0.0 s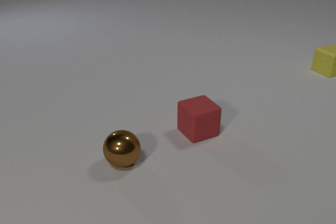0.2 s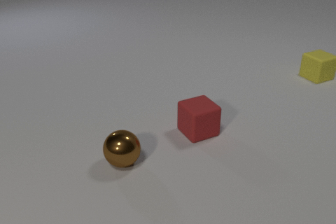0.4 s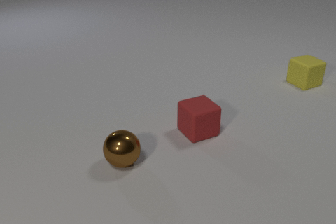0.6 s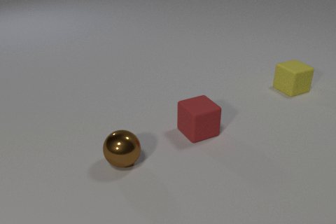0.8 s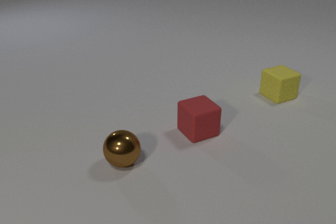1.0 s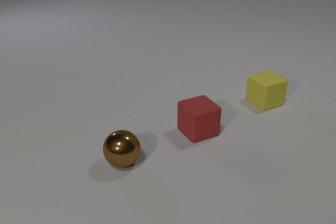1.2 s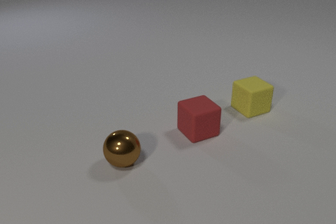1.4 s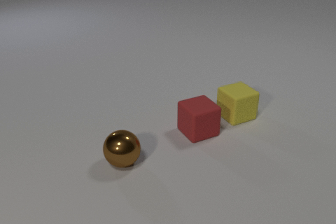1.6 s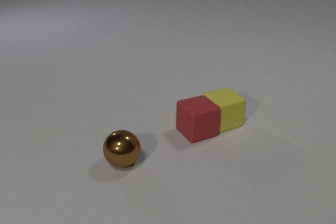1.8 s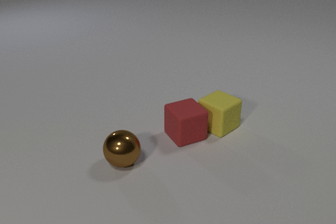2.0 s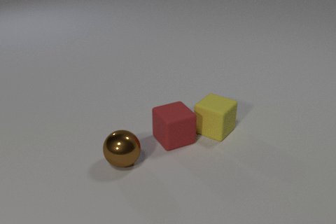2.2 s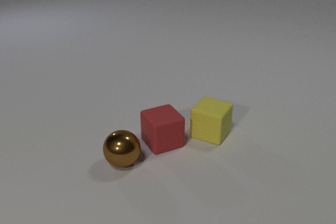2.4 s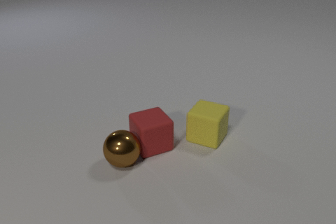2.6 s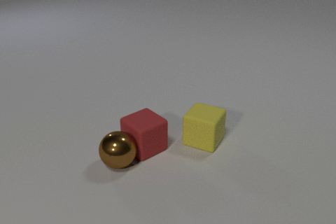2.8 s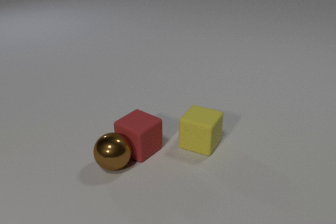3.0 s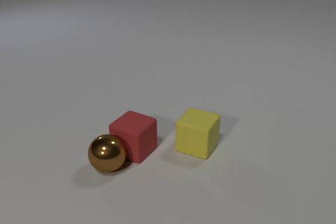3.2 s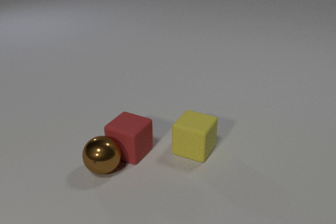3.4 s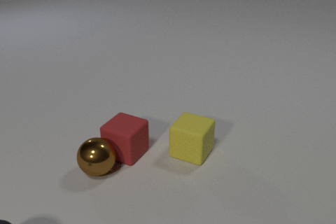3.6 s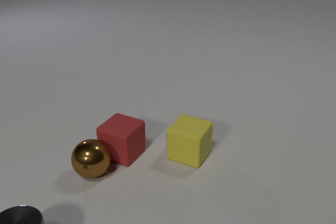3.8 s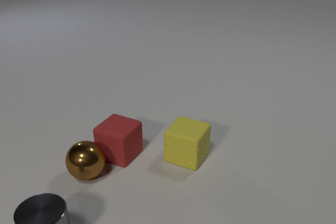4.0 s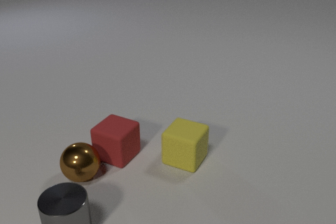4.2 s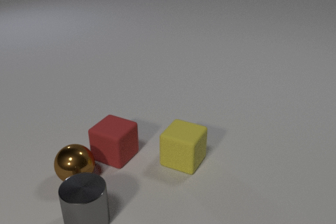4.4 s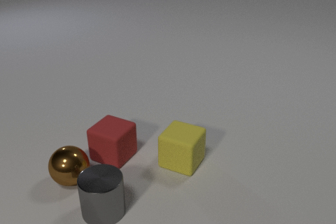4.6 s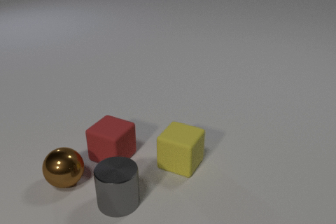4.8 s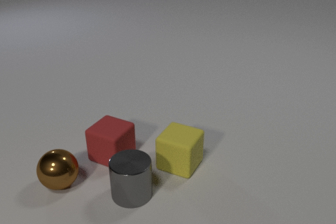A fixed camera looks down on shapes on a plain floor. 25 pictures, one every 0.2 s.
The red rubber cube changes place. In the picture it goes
to the left.
The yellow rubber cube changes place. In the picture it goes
toward the camera.
0.0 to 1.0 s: The yellow rubber cube slides toward the camera and to the left.
1.0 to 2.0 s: The yellow rubber cube slides toward the camera and to the left, spins so that its near face slides to the right, counterclockwise seen from above. The red rubber cube slides to the left and toward the camera. The yellow rubber cube and the red rubber cube collide.
2.0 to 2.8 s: The yellow rubber cube slides toward the camera and to the left. The red rubber cube slides to the left and toward the camera, spins so that its near face slides to the right, counterclockwise seen from above. The brown metal sphere rolls to the left. The red rubber cube and the brown metal sphere collide.
2.8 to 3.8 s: The yellow rubber cube slides toward the camera and to the left. The red rubber cube slides to the left. The brown metal sphere rolls to the left. The gray metal cylinder comes in at the bottom edge, slides to the right.
3.8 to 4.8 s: The yellow rubber cube slides toward the camera. The red rubber cube slides to the left. The brown metal sphere rolls to the left. The gray metal cylinder slides to the right and away from the camera.
How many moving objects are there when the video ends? 3.
How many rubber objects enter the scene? 0.
What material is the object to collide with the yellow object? rubber.
